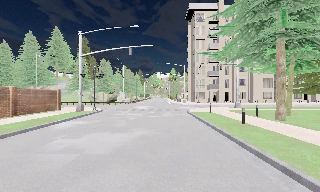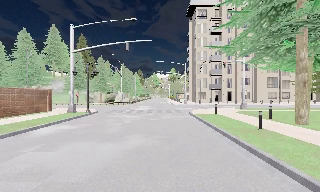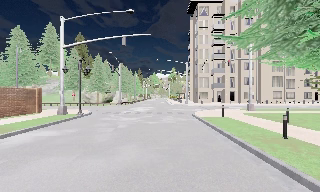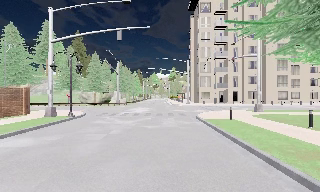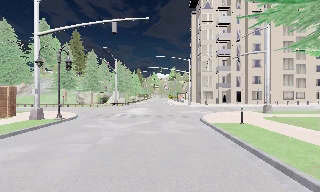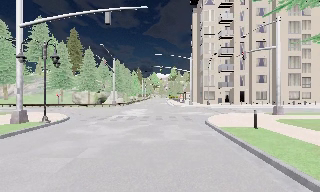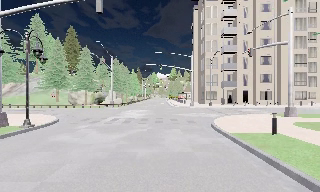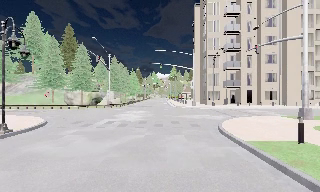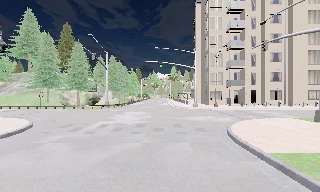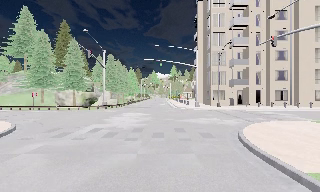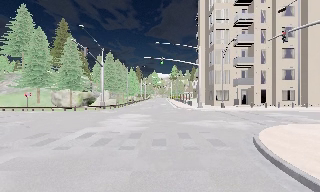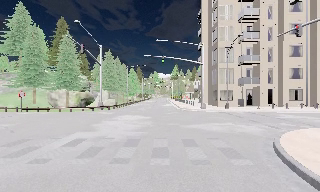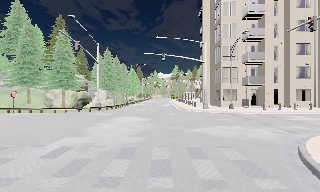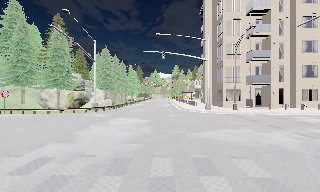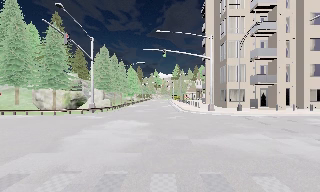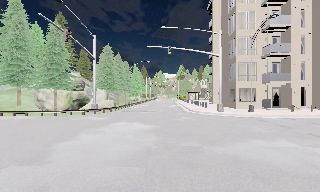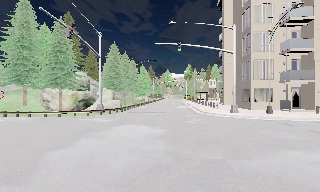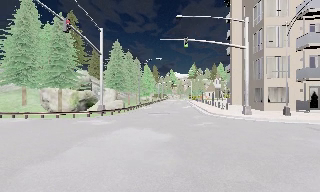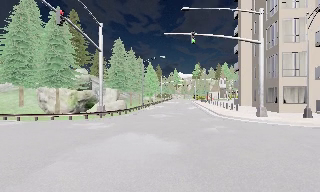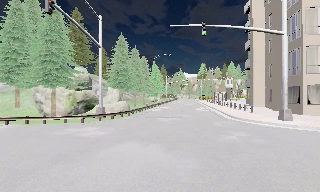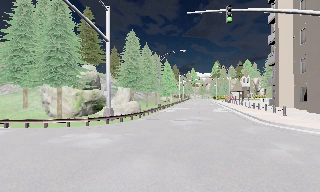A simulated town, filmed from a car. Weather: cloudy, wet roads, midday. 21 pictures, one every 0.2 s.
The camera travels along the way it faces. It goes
forward.
0.0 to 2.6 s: The camera travels forward, about 16 m, so what stands in front looms larger.
2.6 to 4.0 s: The camera swings to its left by about 15 degrees, and the scene slides to the right. It travels forward, about 8 m, so what stands in front looms larger. It gains speed.
The film runs forward here.
